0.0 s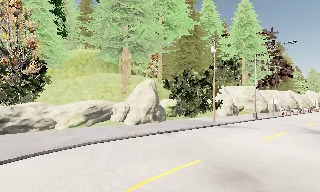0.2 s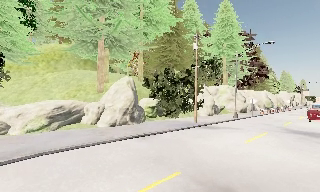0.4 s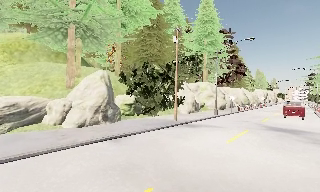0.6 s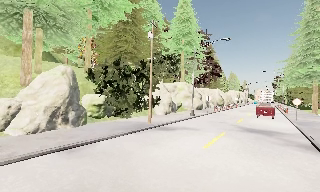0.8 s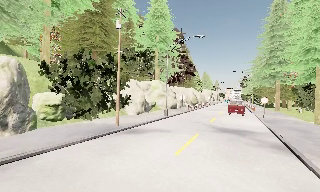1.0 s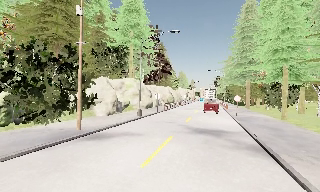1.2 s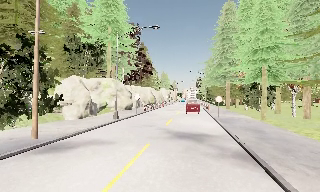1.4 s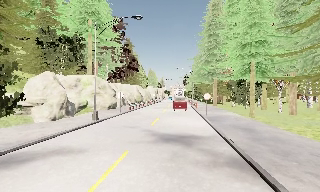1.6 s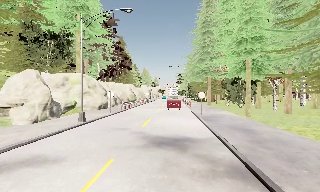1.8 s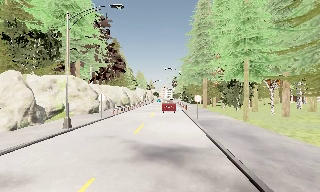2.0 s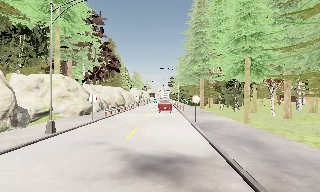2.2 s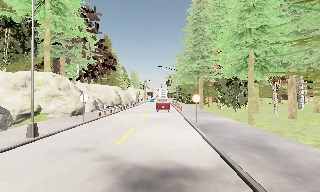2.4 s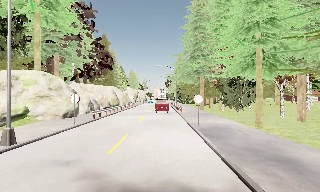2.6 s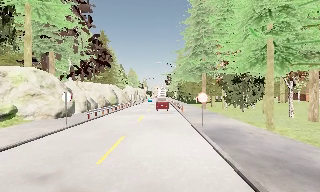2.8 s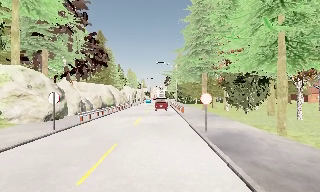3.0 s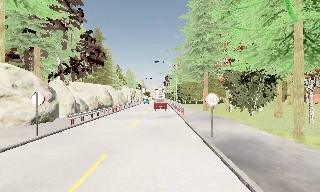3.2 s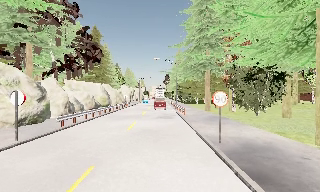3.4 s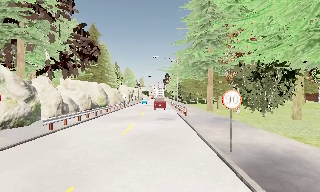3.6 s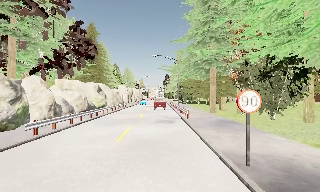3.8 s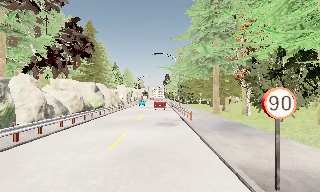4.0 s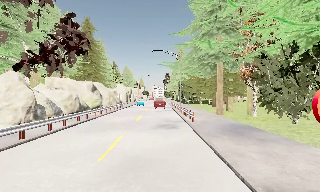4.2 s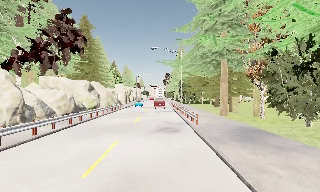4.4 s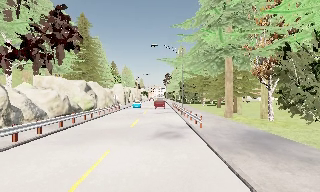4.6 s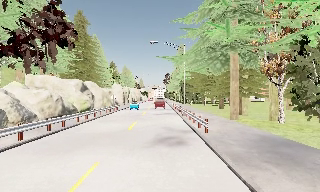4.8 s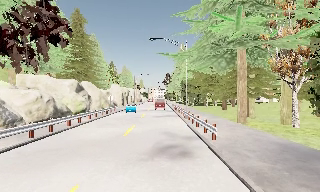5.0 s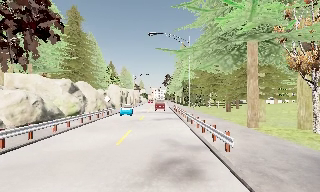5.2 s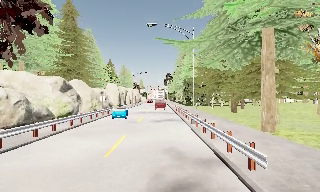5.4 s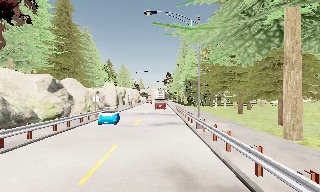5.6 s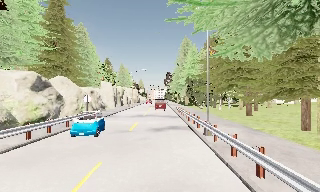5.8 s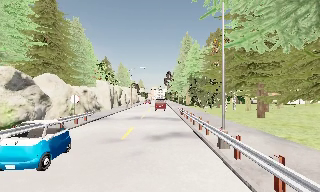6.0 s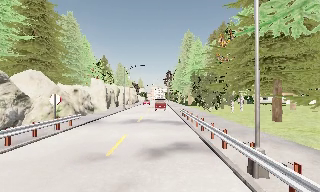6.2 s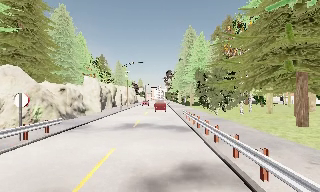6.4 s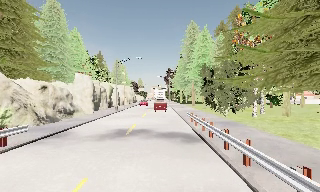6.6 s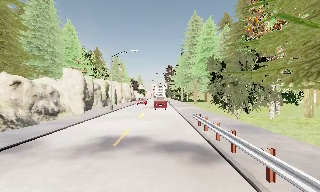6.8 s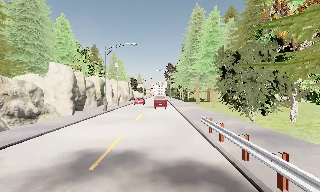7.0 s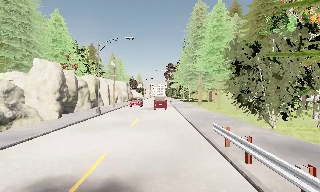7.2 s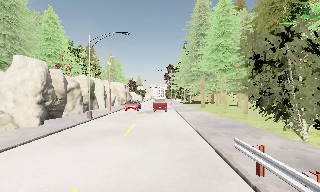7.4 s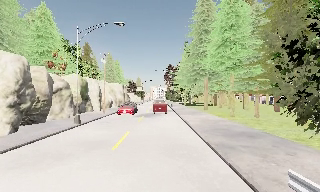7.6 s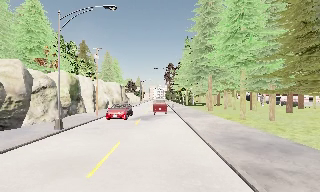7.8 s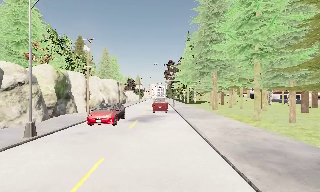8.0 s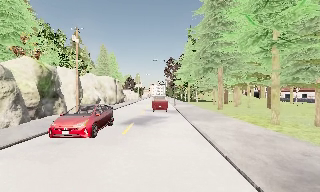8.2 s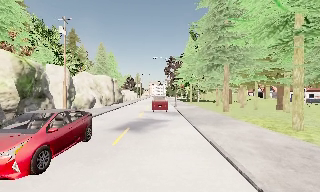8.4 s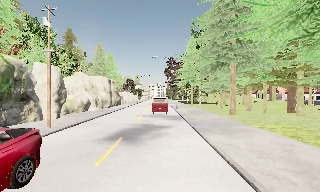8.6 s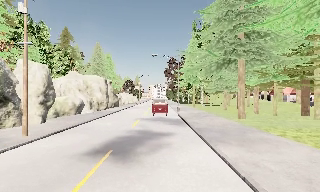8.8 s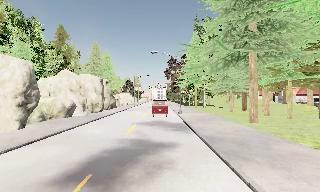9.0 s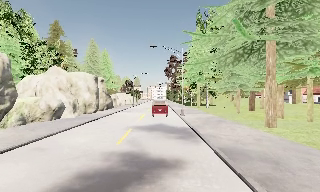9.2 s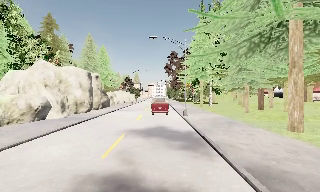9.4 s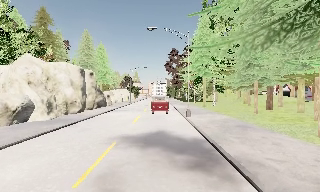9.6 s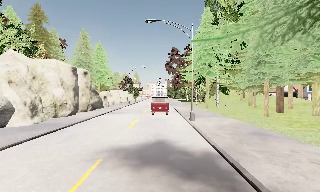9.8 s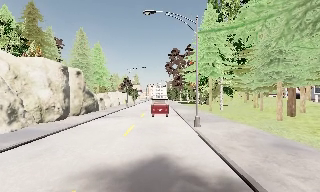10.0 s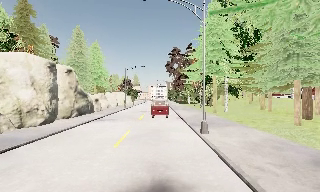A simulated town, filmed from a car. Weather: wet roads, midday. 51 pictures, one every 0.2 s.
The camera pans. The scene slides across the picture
to the left.
The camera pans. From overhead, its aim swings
clockwise.
0.0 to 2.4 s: The camera swings to its right by about 55 degrees, and the scene slides to the left. It travels forward, about 13 m.
2.4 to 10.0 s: The camera travels forward, about 65 m, so what stands in front looms larger. It gains speed.
The film runs forward here.
